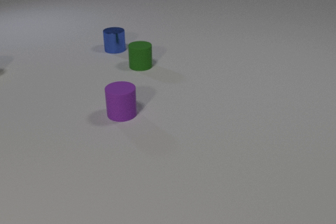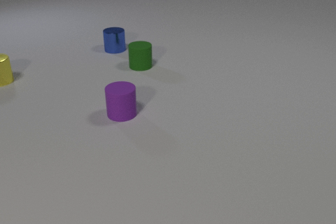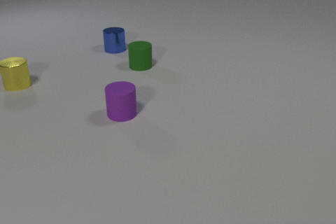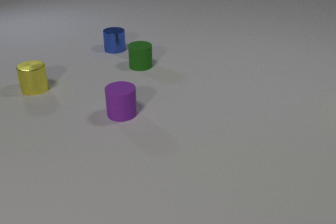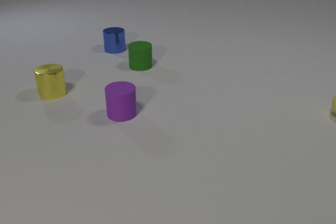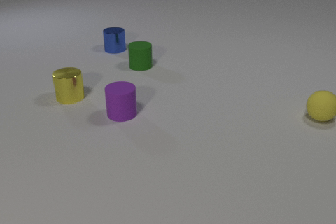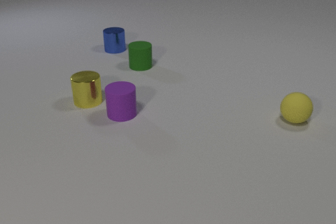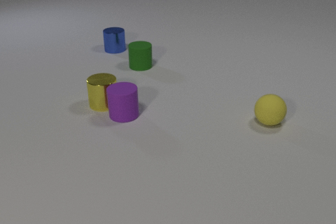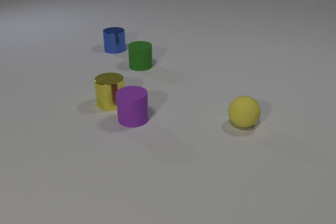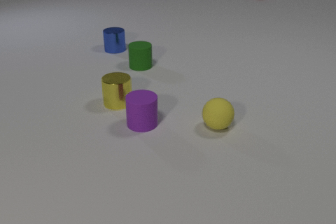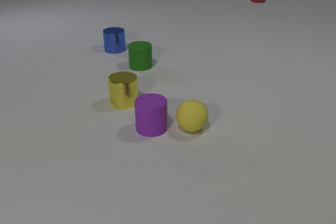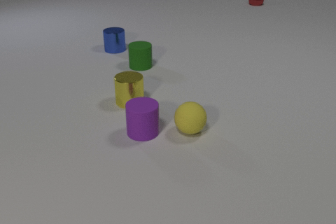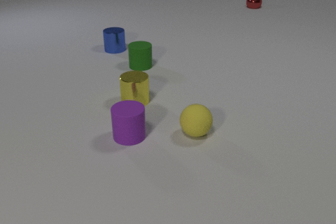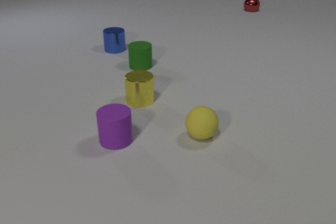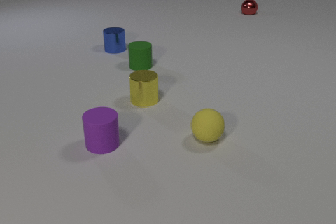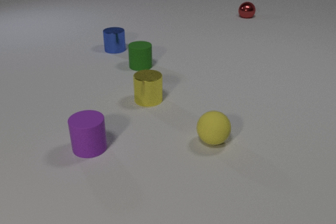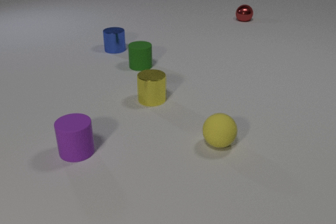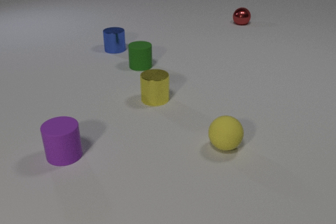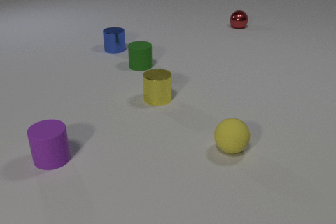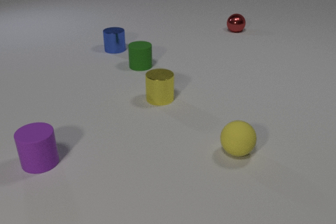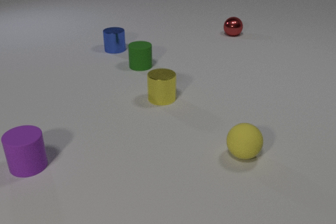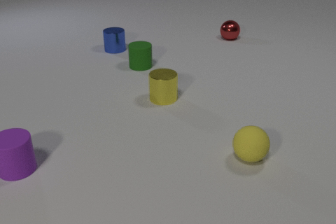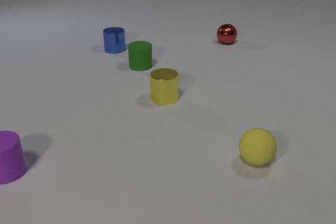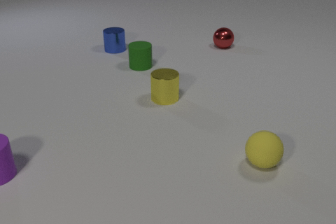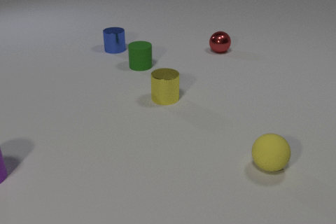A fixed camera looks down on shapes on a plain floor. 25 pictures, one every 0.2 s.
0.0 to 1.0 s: The yellow metal cylinder comes in at the left edge, slides to the right and toward the camera. The yellow rubber sphere comes in at the right edge, rolls to the left and toward the camera.
1.0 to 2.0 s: The yellow metal cylinder slides to the right. The purple rubber cylinder slides toward the camera and to the right. The red metal sphere comes in at the top edge, rolls toward the camera. The yellow rubber sphere rolls to the left and toward the camera. The yellow metal cylinder and the purple rubber cylinder collide.
2.0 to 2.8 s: The yellow metal cylinder slides to the right. The purple rubber cylinder slides to the left and toward the camera. The red metal sphere rolls toward the camera. The yellow rubber sphere rolls toward the camera and to the right. The purple rubber cylinder and the yellow rubber sphere collide.
2.8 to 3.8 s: The yellow metal cylinder slides to the right. The purple rubber cylinder slides to the left. The red metal sphere rolls toward the camera. The yellow rubber sphere rolls to the right and toward the camera.
3.8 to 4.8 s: The purple rubber cylinder slides to the left. The red metal sphere rolls toward the camera. The yellow rubber sphere rolls to the right and toward the camera.
How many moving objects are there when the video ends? 2.
What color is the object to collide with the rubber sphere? purple.
Are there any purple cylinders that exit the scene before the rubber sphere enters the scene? no.
